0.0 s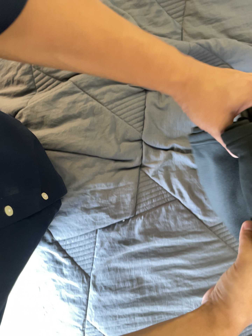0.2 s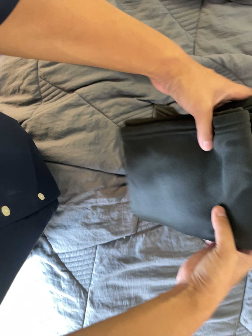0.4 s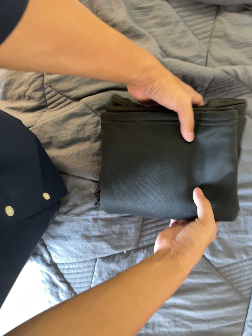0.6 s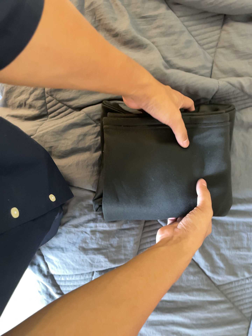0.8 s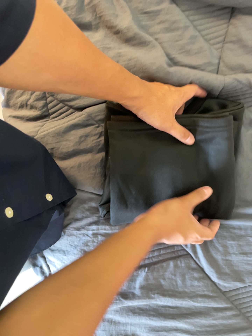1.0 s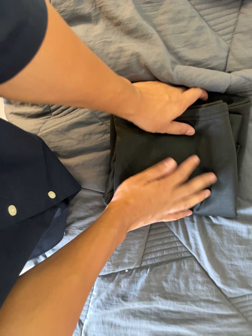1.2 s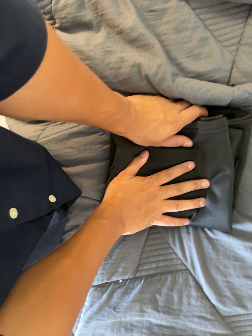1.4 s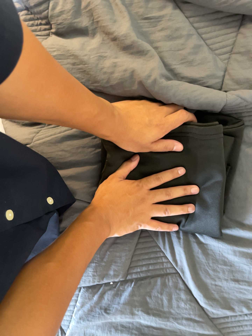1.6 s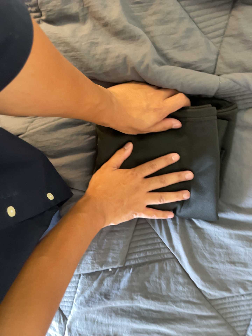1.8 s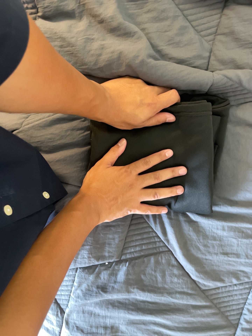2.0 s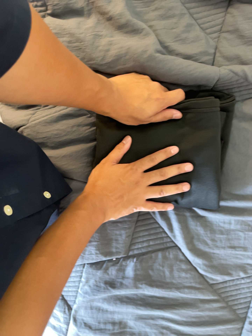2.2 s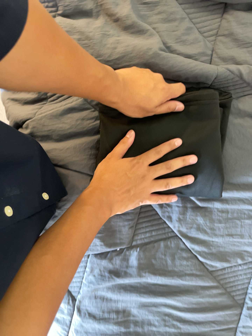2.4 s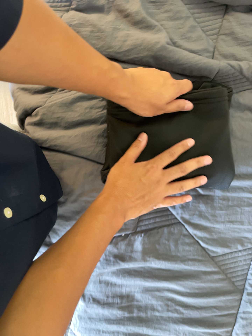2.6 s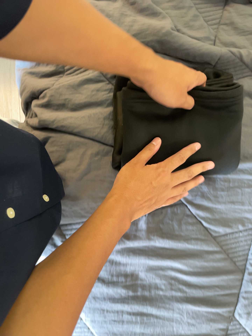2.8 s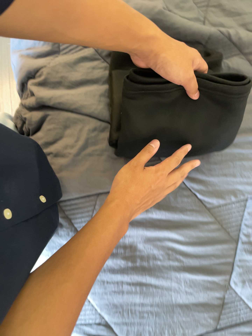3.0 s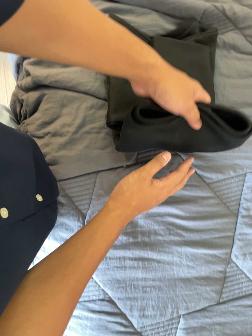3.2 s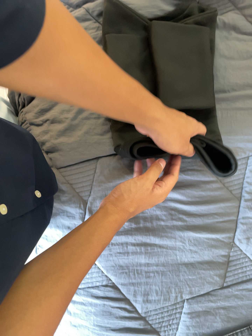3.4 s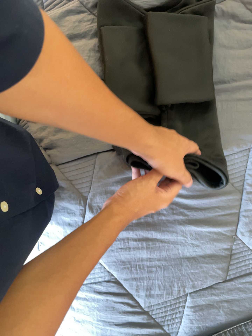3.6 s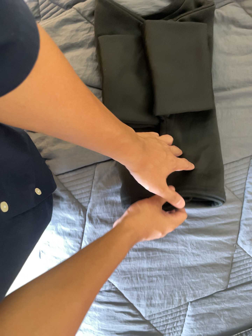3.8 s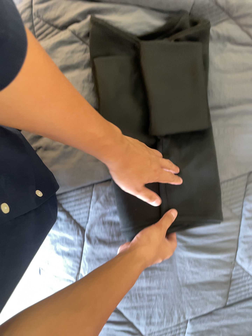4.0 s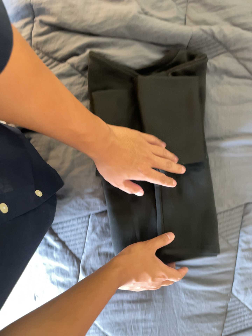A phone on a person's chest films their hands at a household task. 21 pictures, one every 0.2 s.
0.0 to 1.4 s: The camera pans to its left by about 10 degrees. It travels toward the top of its view, to its right and forward, about 18 cm, so close, fixed things drift downward. It rolls about its line of sight by about 10 degrees, and the scene rotates clockwise.
1.4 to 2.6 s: The camera travels toward the bottom of its view, to its left and backward, about 22 cm, so close, fixed things drift upward.
2.6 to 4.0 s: The camera shifts only a little, or ends up much as it began.
The film runs backward here.
